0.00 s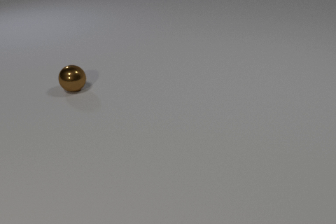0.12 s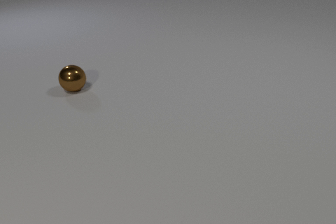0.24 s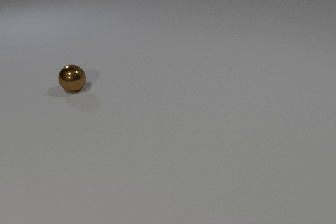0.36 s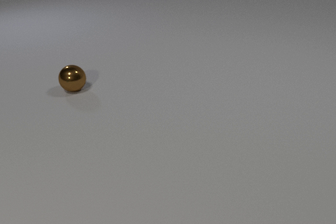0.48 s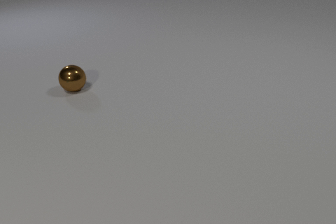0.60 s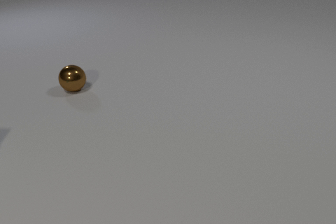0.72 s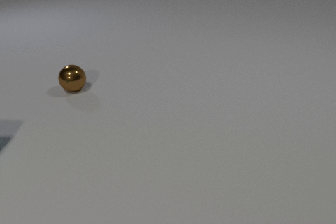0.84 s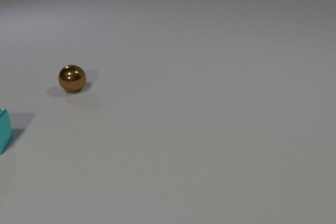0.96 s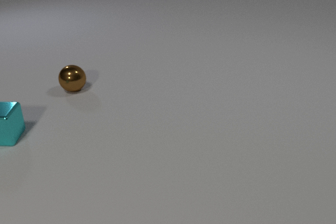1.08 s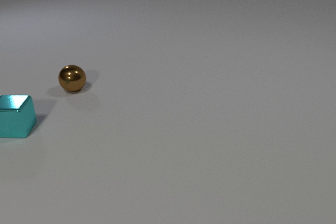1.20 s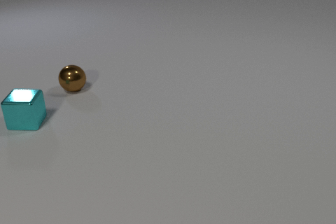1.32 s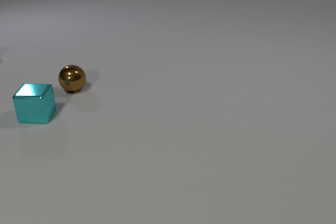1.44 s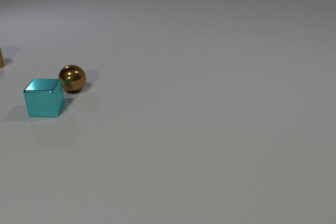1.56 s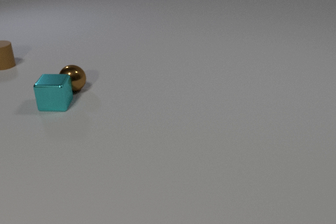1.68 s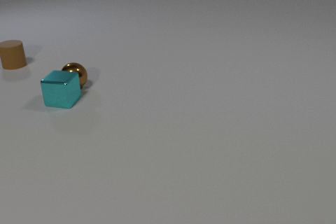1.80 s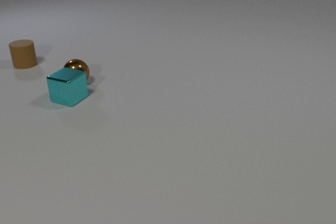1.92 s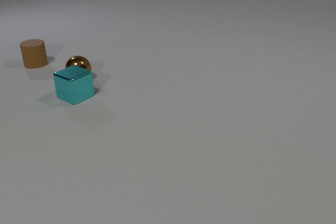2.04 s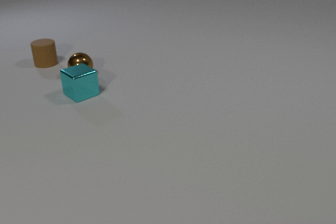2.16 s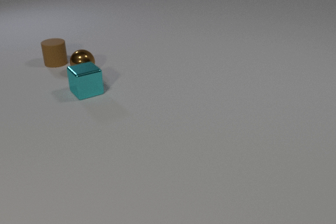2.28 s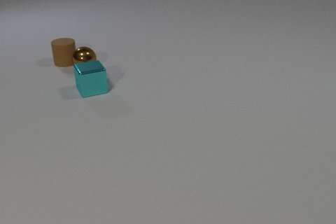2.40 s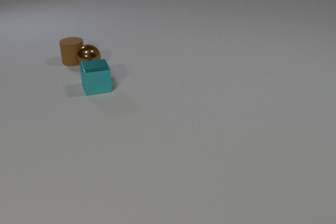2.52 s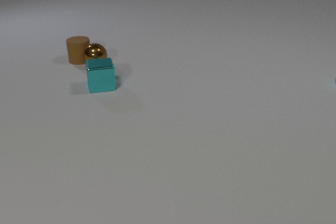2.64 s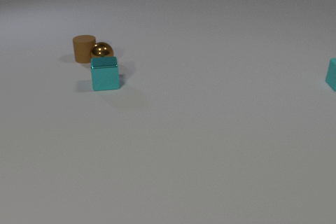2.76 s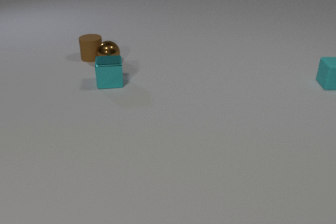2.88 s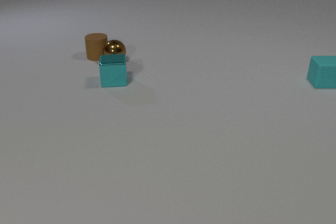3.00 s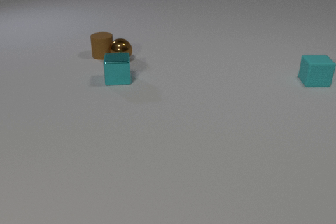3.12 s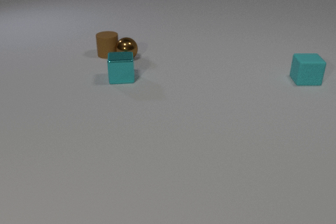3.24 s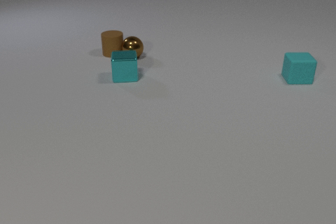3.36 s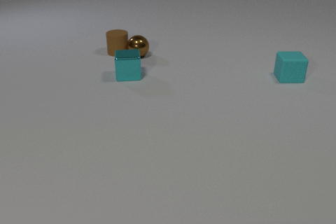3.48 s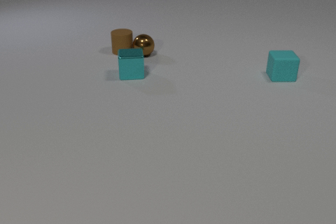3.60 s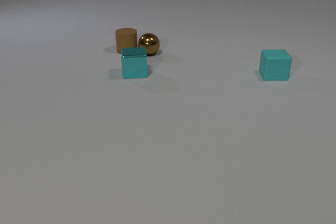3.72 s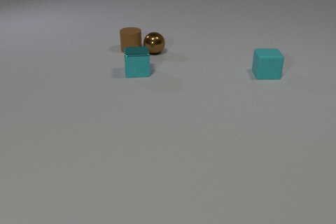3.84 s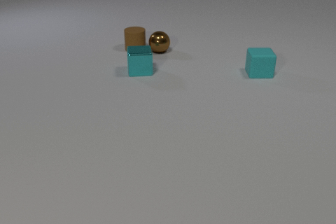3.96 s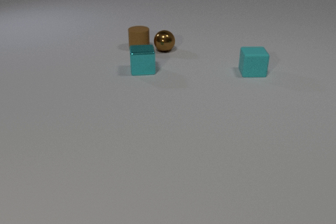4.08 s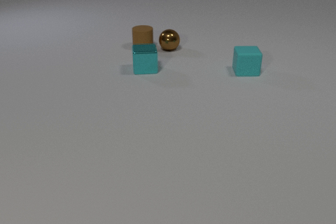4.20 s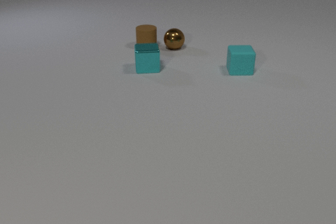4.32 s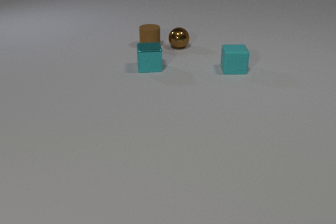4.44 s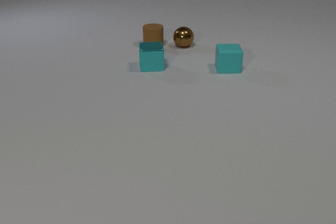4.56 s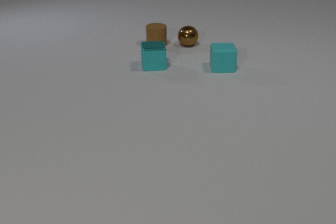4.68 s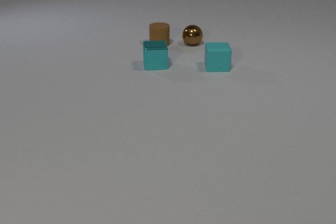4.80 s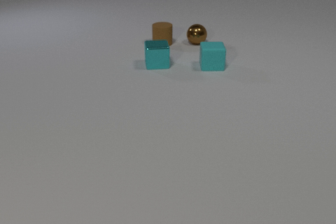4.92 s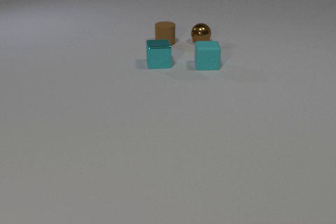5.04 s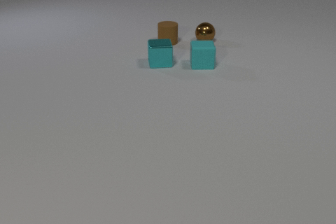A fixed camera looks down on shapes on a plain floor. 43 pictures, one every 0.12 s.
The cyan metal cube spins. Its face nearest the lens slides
to the left.
The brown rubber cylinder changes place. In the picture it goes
to the right.
0.00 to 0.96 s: The cyan metal cube comes in at the left edge, slides to the right and away from the camera.
0.96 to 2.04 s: The cyan metal cube slides to the right and away from the camera, spins so that its near face slides to the left, clockwise seen from above. The brown metal sphere rolls away from the camera. The brown rubber cylinder comes in at the left edge, slides to the right. The cyan metal cube and the brown metal sphere collide.
2.04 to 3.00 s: The cyan metal cube slides to the right and away from the camera, spins so that its near face slides to the left, clockwise seen from above. The brown metal sphere rolls to the right and away from the camera. The brown rubber cylinder slides to the right. The cyan rubber cube comes in at the right edge, slides to the left. The brown metal sphere and the brown rubber cylinder collide.
3.00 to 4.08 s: The cyan metal cube slides to the right and away from the camera. The brown metal sphere rolls to the right and away from the camera. The brown rubber cylinder slides to the right and away from the camera. The cyan rubber cube slides to the left.
4.08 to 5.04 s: The cyan metal cube slides to the right and away from the camera. The brown metal sphere rolls to the right and away from the camera. The brown rubber cylinder slides to the right and away from the camera. The cyan rubber cube slides to the left.
How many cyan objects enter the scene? 2.
Are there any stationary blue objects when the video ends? no.
What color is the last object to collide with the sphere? brown.
